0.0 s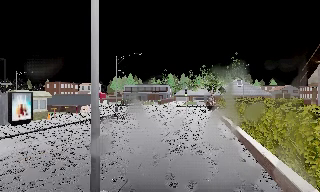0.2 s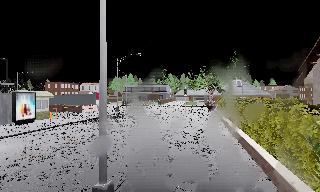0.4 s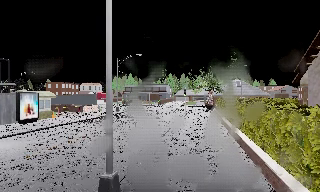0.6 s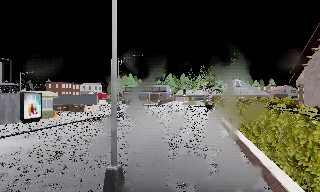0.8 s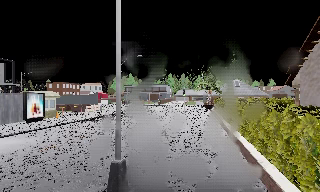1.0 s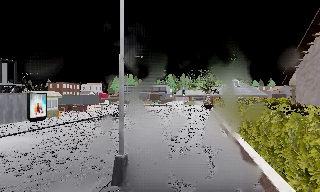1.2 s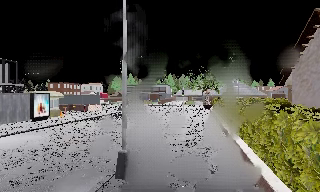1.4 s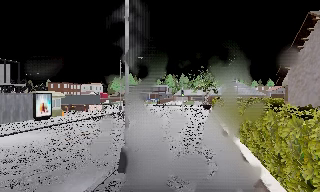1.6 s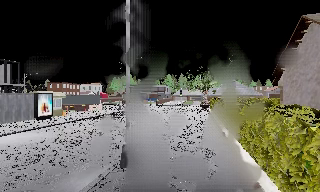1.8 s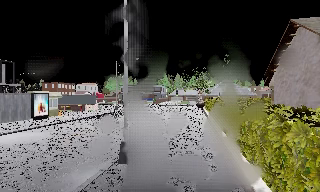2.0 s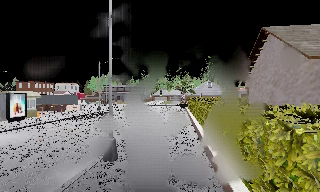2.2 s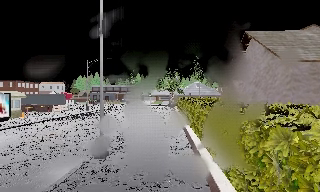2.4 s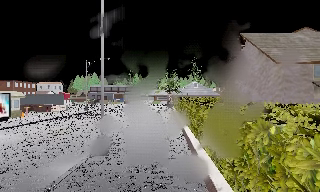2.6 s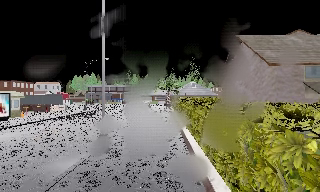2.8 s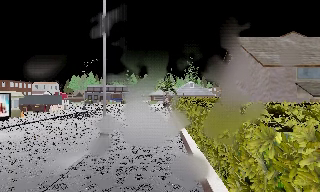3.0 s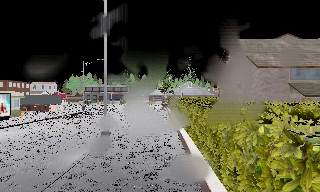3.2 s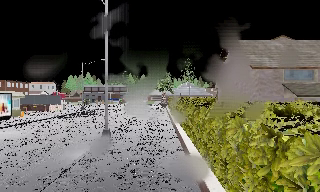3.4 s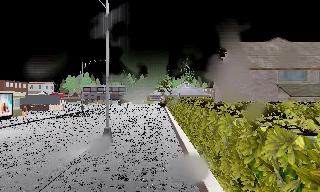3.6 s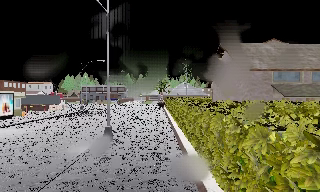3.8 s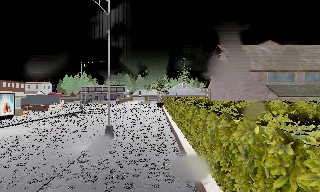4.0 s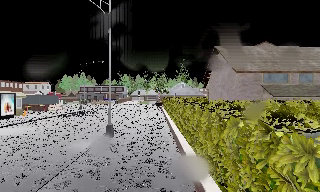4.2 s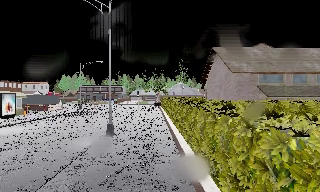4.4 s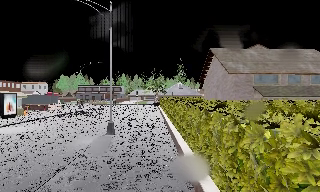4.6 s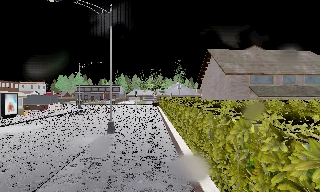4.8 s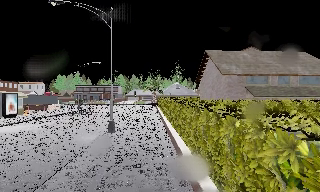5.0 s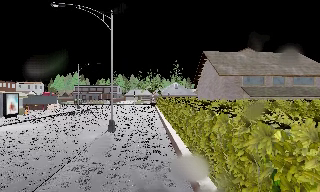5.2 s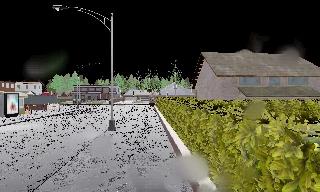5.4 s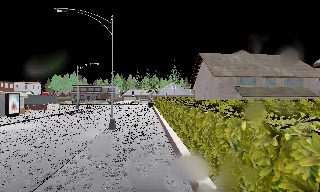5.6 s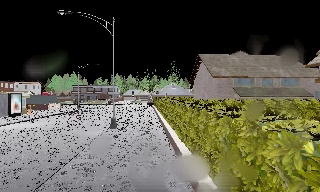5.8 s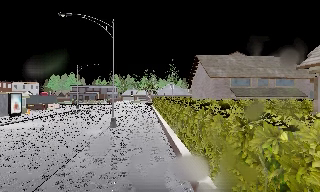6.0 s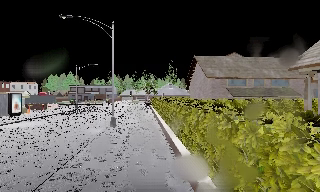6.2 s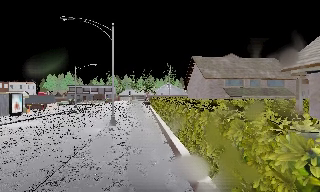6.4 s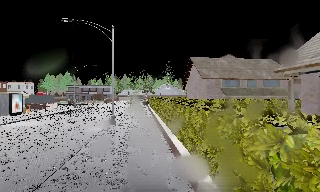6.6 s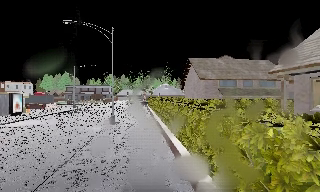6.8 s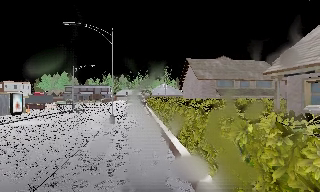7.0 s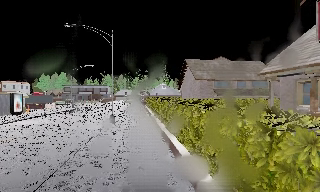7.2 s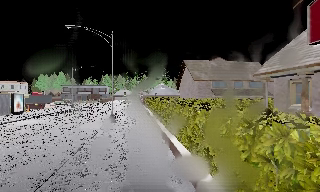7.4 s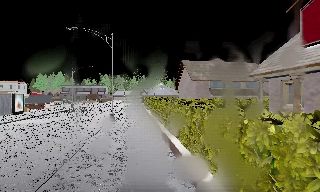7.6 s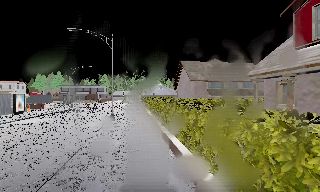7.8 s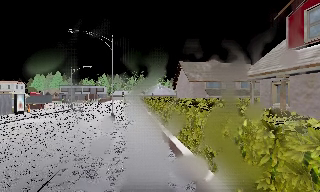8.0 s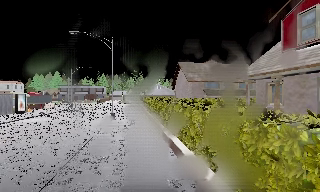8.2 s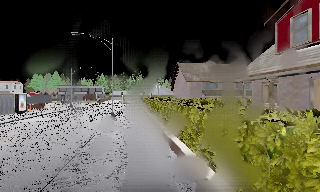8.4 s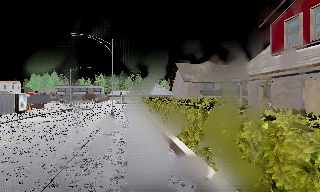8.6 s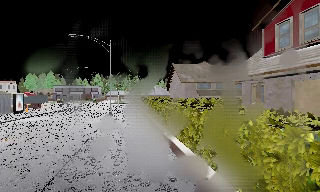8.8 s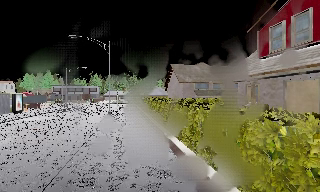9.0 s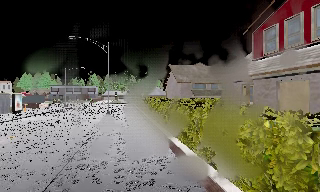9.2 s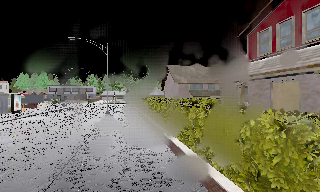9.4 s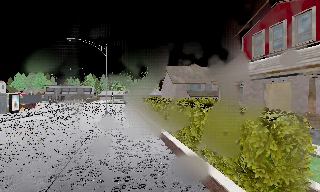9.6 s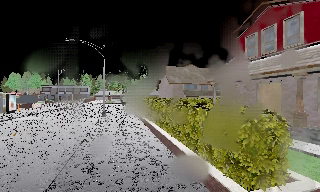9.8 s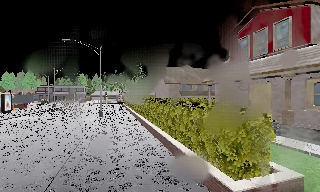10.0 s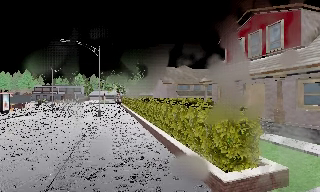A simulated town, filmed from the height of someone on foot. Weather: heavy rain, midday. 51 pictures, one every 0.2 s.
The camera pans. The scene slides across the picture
to the left.
The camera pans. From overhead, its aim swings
clockwise.
0.0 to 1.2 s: The camera travels backward, about 2 m, so what stands in front gets smaller.
1.2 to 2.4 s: The camera pans to its right, which is clockwise from overhead, by about 10 degrees. It travels backward, about 2 m, so what stands in front gets smaller.
2.4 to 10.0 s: The scene slides to the left, as the camera pans about 20 degrees to its right. It travels backward, about 12 m, so what stands in front gets smaller.
The film runs backward here.
